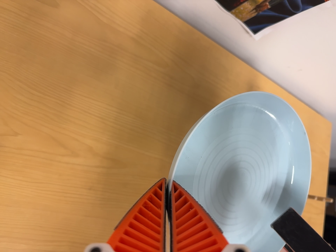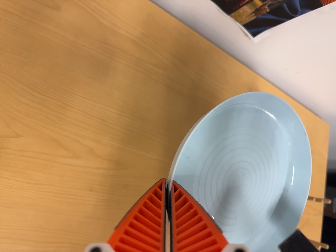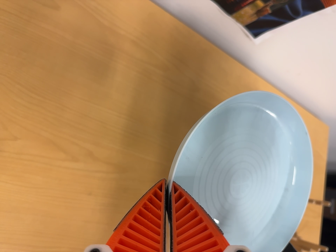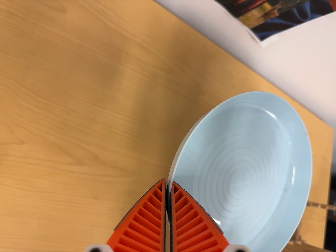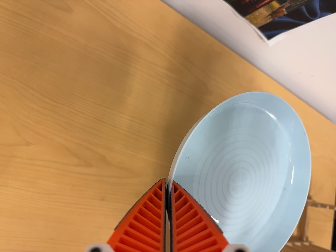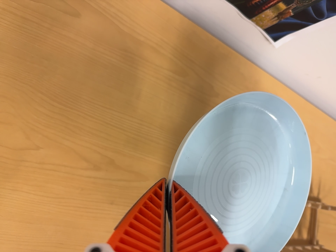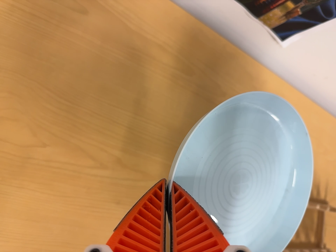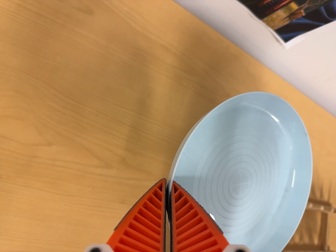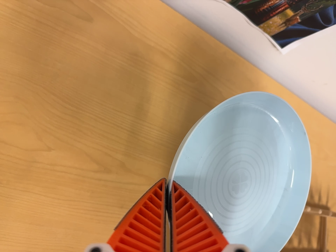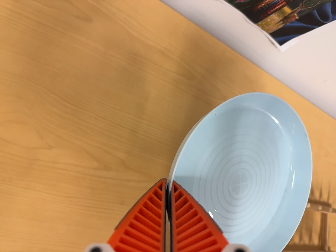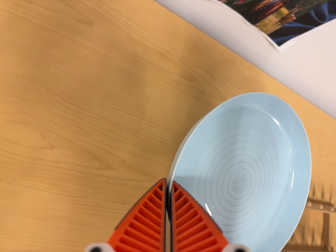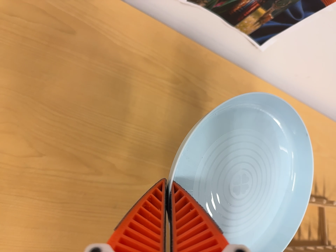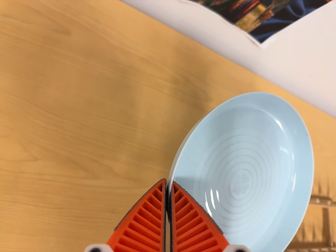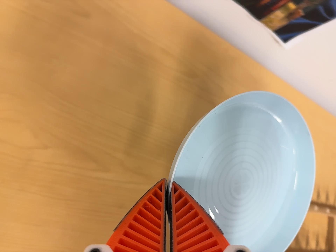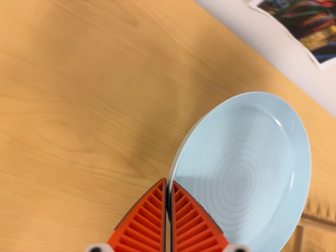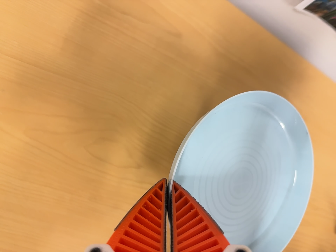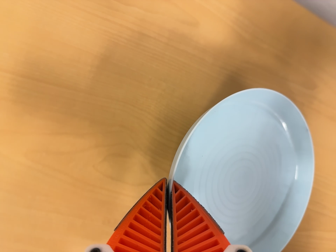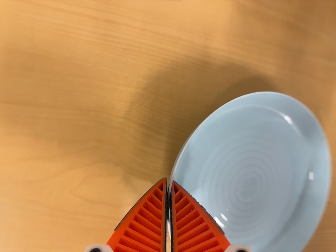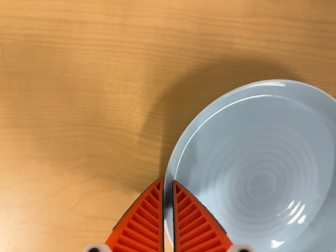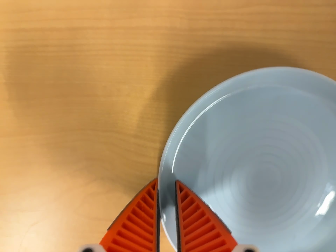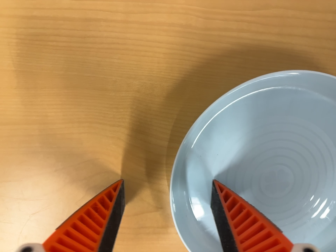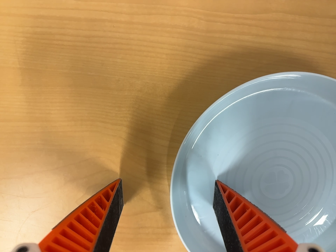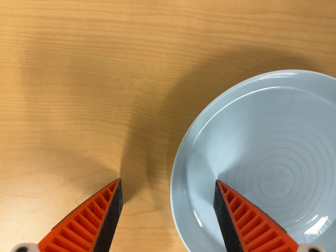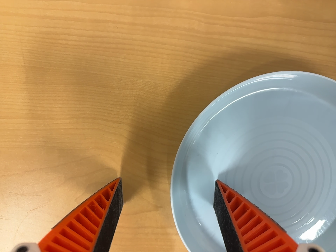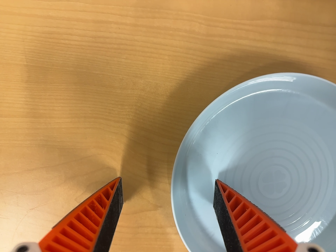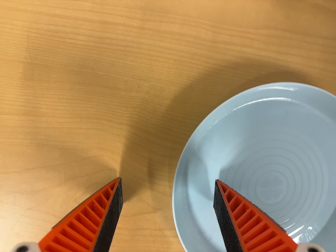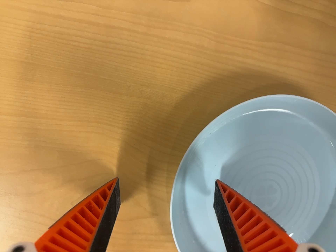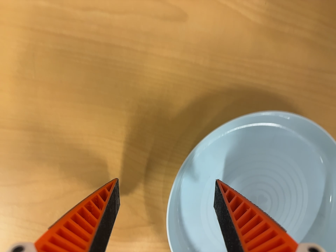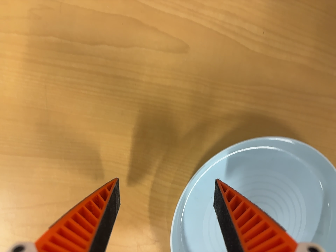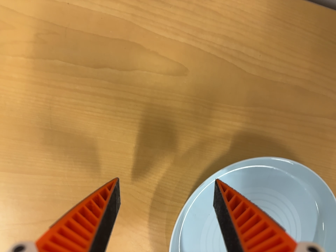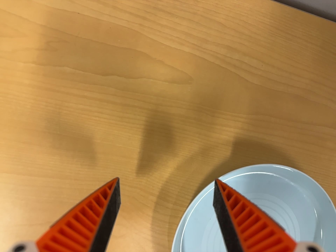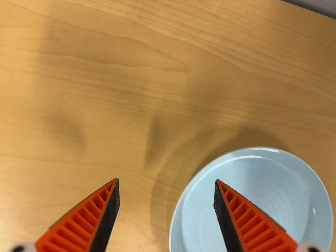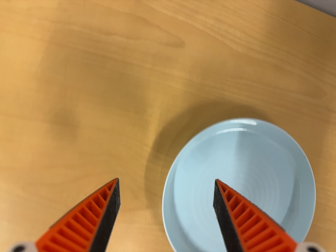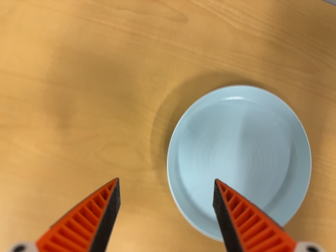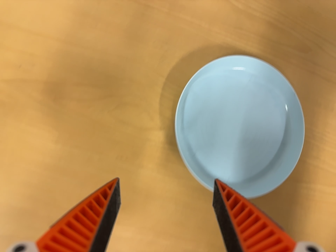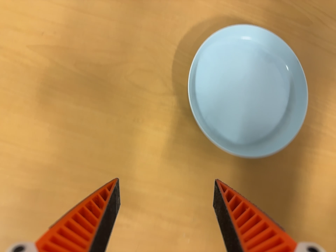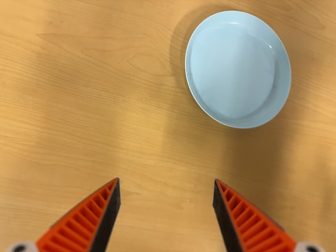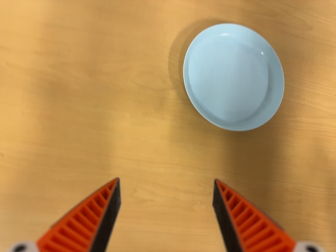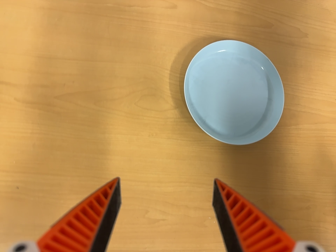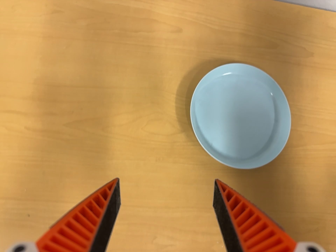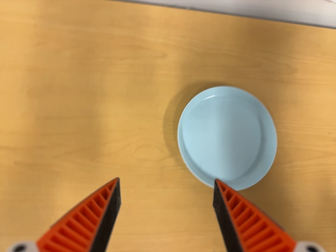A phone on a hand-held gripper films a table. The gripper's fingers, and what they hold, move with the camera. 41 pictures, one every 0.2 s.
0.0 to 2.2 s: The camera shifts only a little, or ends up much as it began.
2.2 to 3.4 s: The scene slides to the right, as the camera pans about 20 degrees to its left. It travels toward the top of its view and forward, about 18 cm. Its aim tips toward the bottom of its view by about 15 degrees.
3.4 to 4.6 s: The camera swings to its left by about 10 degrees, and the scene slides to the right. It travels to its right, about 5 cm.
4.6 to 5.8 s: The camera travels toward the top of its view, about 7 cm, so close, fixed things drift downward.
5.8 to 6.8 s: The camera travels toward the bottom of its view and backward, about 20 cm. Its aim tips toward the top of its view by about 10 degrees.
6.8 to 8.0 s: The camera travels backward, about 12 cm, so what stands in front gets smaller. It rolls about its line of sight by about 15 degrees, and the scene rotates counterclockwise.
The film runs backward here.
